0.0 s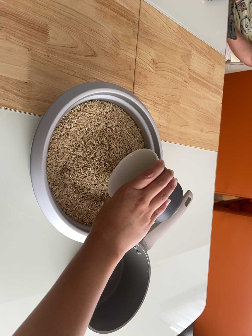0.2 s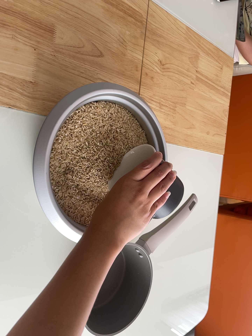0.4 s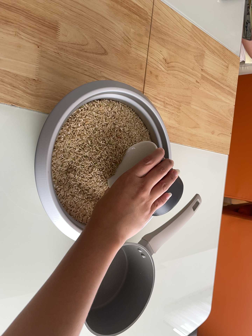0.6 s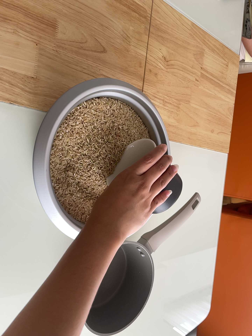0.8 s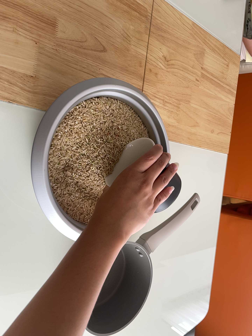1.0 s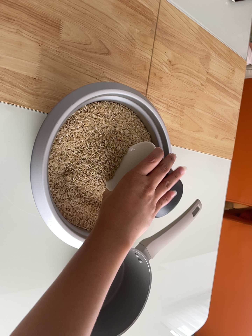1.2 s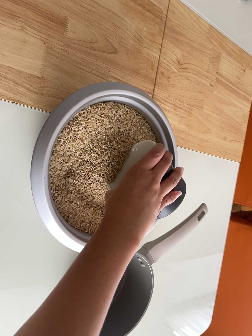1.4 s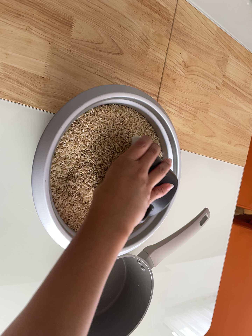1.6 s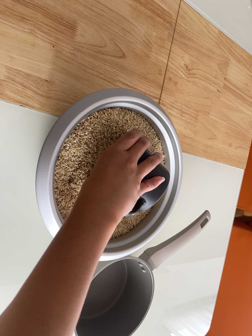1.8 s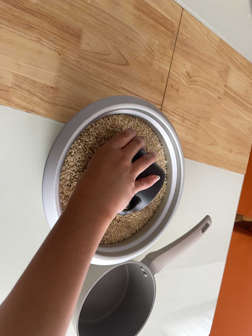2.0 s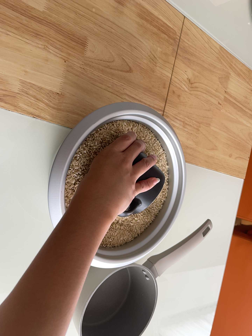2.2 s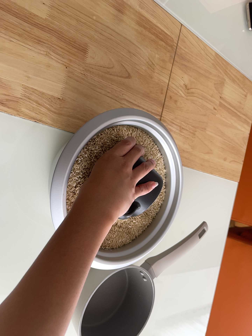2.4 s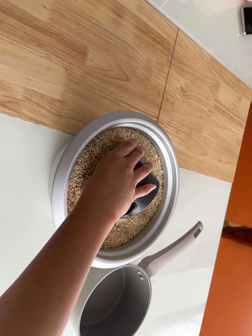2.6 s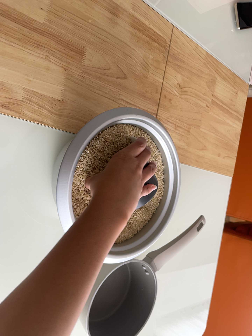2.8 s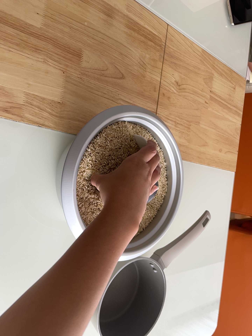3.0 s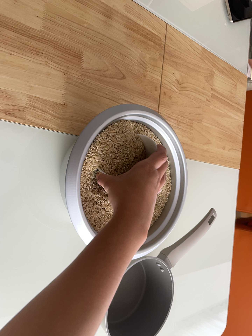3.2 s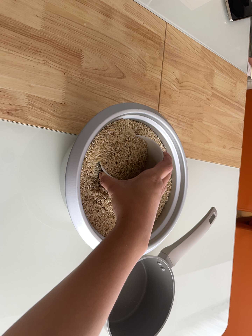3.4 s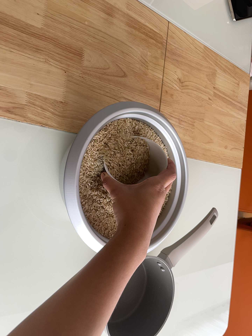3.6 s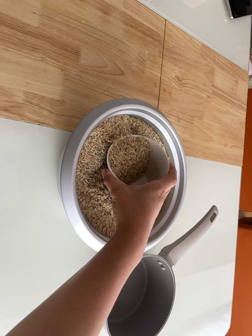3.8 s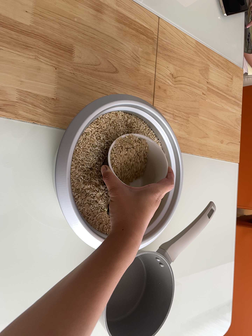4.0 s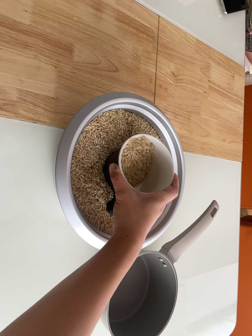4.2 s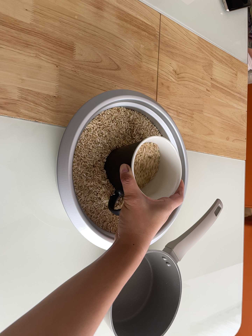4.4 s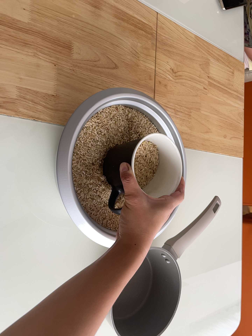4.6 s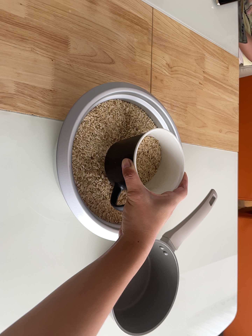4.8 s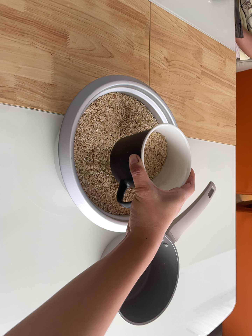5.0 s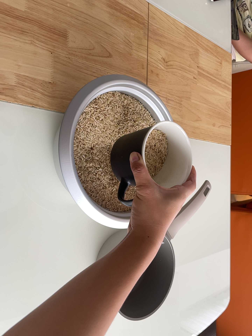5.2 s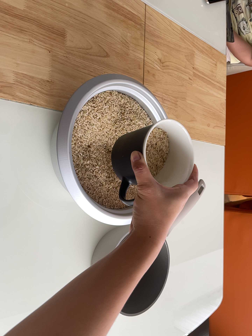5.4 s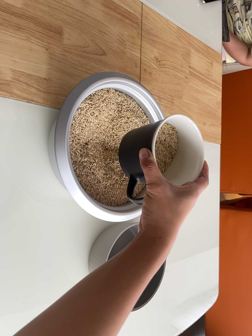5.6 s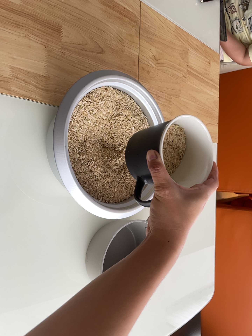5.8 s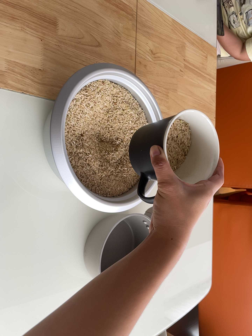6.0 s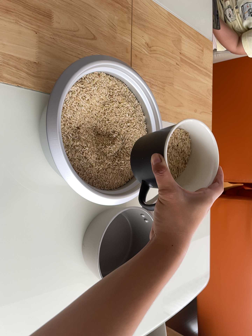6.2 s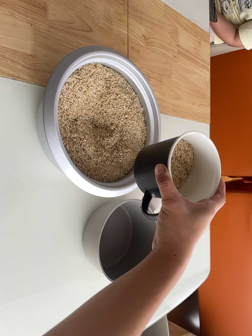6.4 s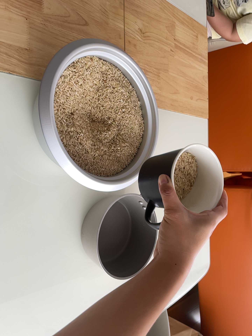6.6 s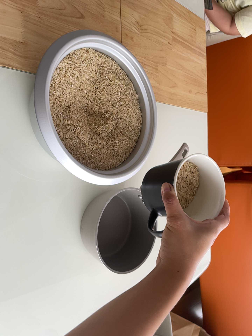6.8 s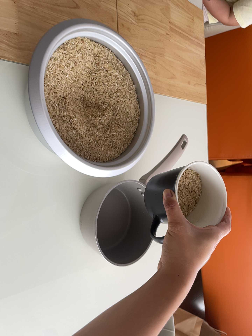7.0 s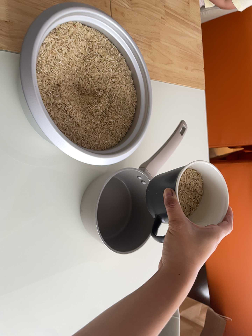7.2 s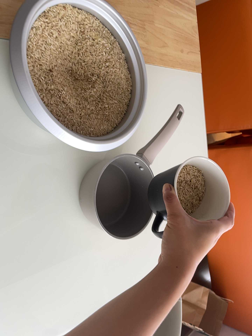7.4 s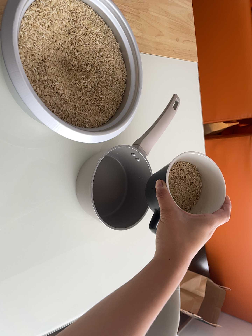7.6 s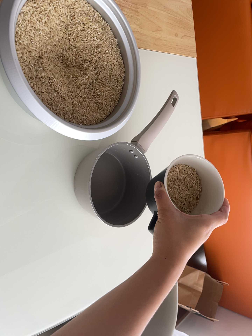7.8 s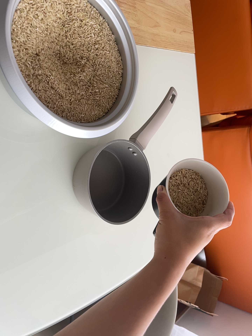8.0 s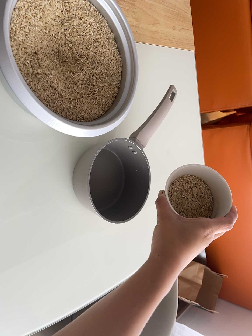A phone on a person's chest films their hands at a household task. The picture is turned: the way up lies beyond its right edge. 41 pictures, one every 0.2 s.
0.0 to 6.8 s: The camera travels toward the bottom of its view, about 9 cm, so close, fixed things drift upward.
6.8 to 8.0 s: The camera's aim tips toward the bottom of its view by about 10 degrees, and the scene shifts upward.
The film runs forward here.
